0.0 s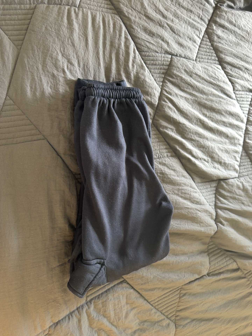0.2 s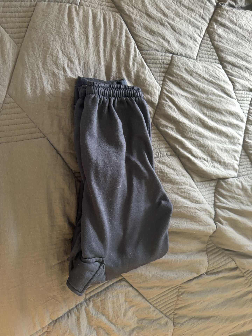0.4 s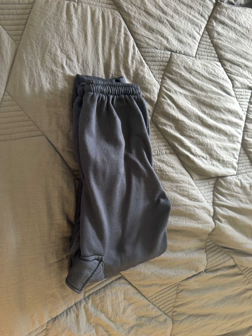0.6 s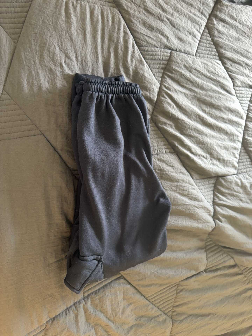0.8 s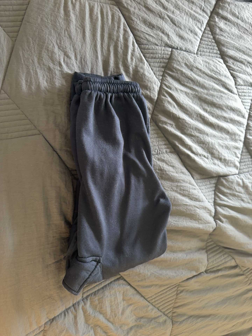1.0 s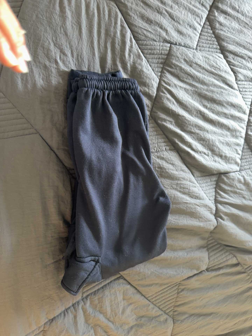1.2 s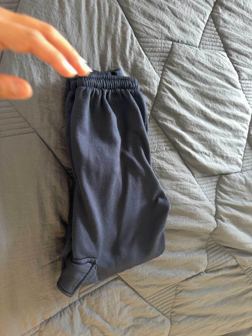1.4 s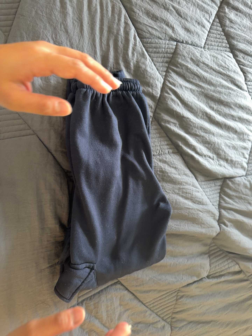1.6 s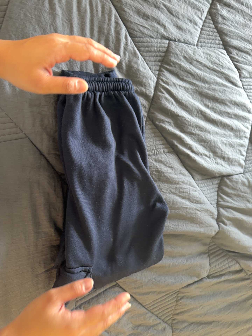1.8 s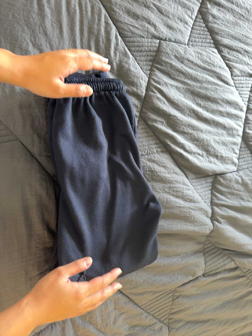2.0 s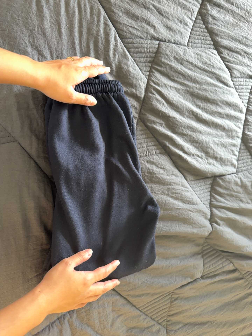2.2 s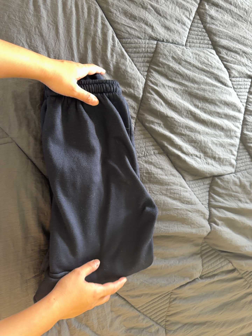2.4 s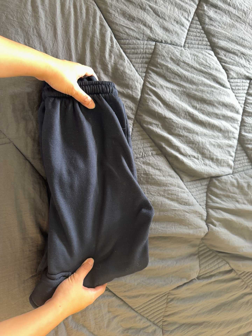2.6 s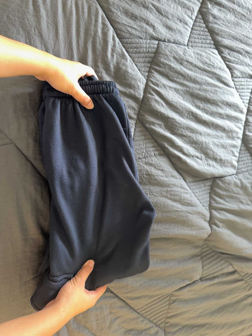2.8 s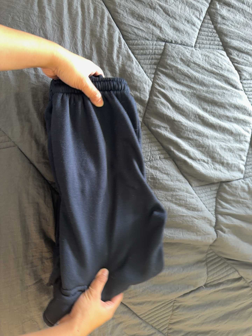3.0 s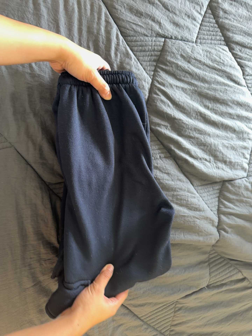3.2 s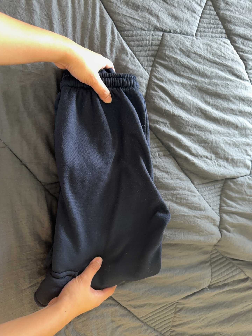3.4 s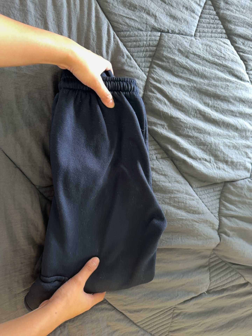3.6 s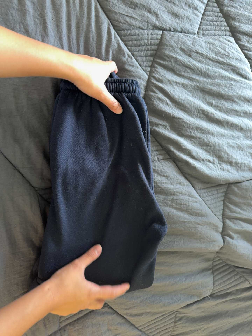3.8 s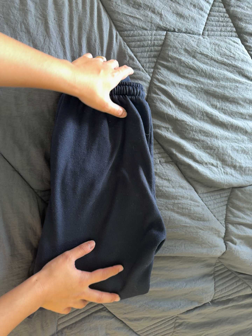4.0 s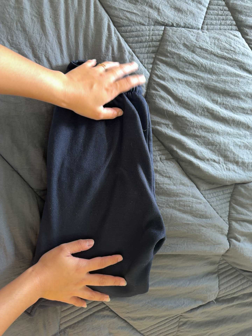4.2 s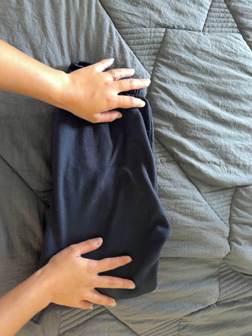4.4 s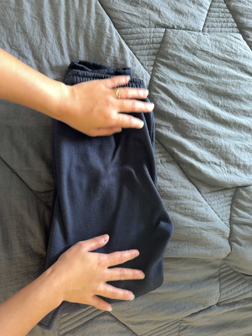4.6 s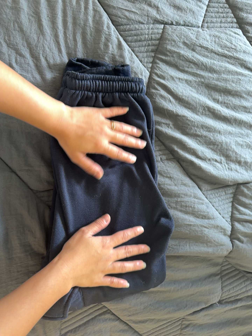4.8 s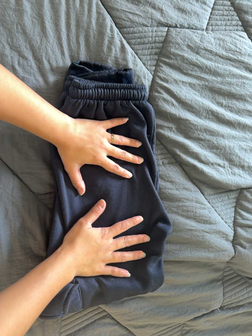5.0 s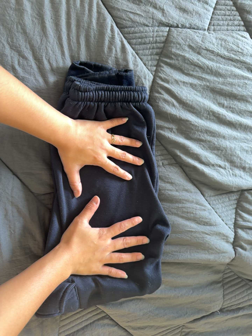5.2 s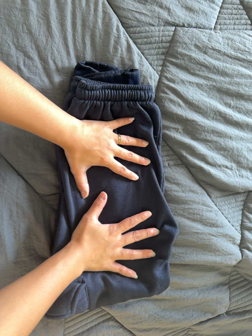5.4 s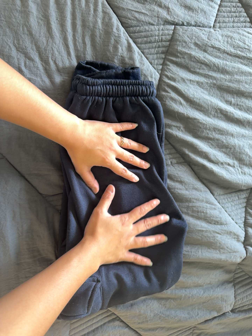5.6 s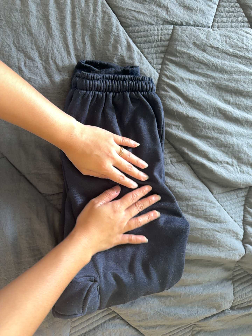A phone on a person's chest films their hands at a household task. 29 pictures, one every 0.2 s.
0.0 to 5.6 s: The camera pans to its left by about 10 degrees. It travels to its right, forward and toward the top of its view, about 20 cm.
The film runs backward here.
